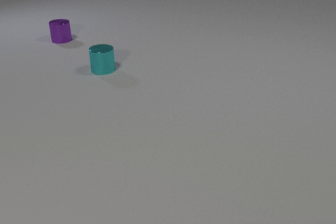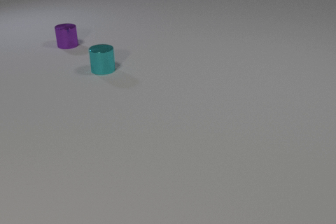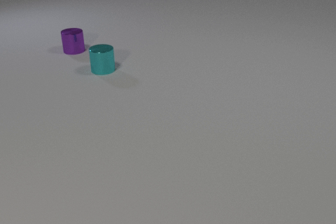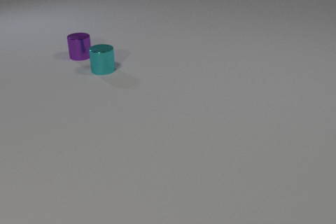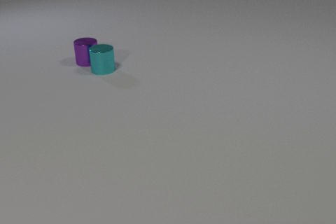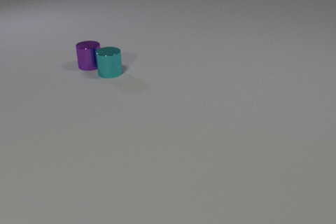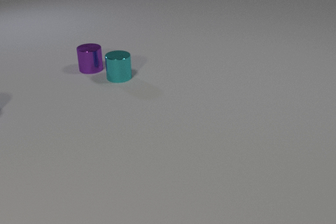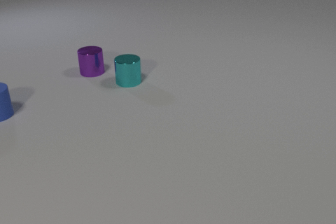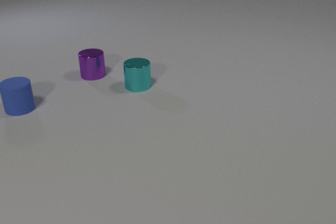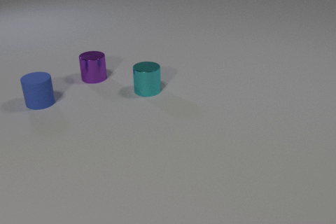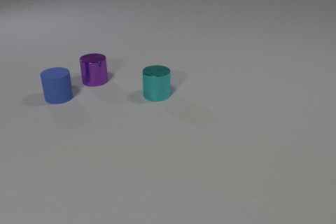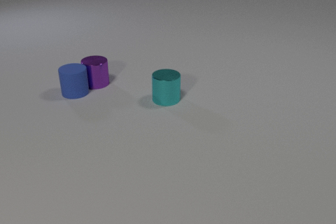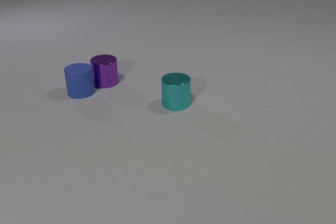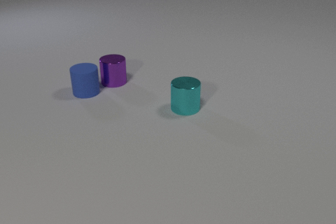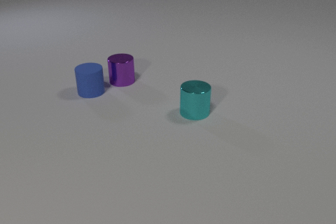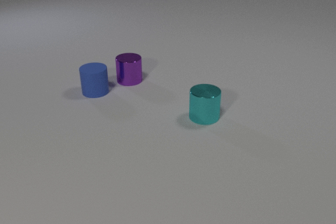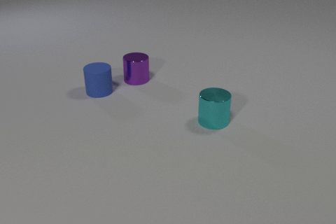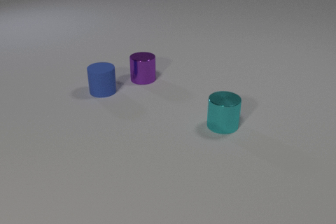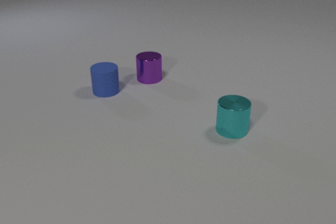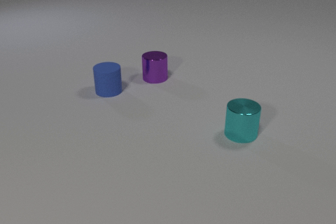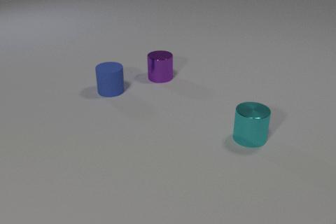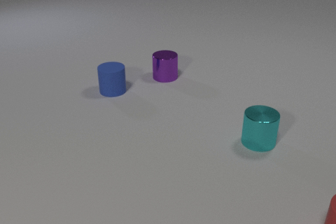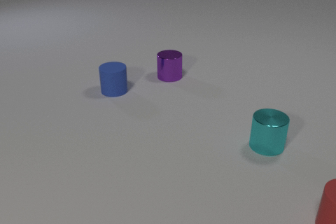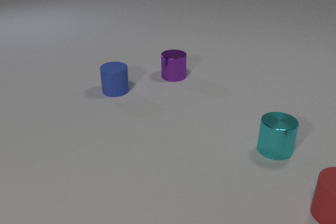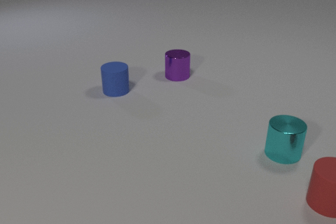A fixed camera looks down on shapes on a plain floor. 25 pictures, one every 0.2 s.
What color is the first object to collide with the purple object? cyan.
How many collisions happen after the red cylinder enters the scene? 0.
How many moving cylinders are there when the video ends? 4.
0.0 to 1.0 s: The purple metal cylinder slides toward the camera. The cyan metal cylinder slides toward the camera and to the right. The purple metal cylinder and the cyan metal cylinder collide.
1.0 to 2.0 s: The purple metal cylinder slides toward the camera. The cyan metal cylinder slides toward the camera and to the right. The blue rubber cylinder comes in at the left edge, slides to the right.
2.0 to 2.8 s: The purple metal cylinder slides to the right. The cyan metal cylinder slides to the right and toward the camera. The blue rubber cylinder slides to the right. The purple metal cylinder and the blue rubber cylinder collide.
2.8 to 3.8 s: The purple metal cylinder slides to the right. The cyan metal cylinder slides to the right and toward the camera. The blue rubber cylinder slides to the right.
3.8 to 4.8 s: The purple metal cylinder slides to the right. The cyan metal cylinder slides to the right and toward the camera. The blue rubber cylinder slides to the right. The red rubber cylinder comes in at the right edge, slides away from the camera and to the left.
